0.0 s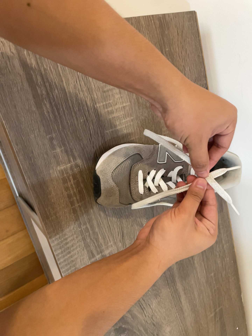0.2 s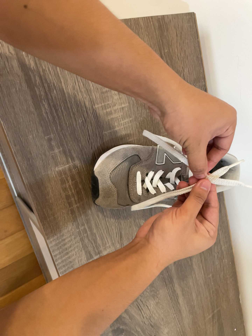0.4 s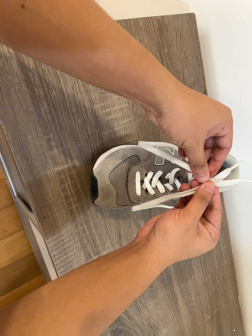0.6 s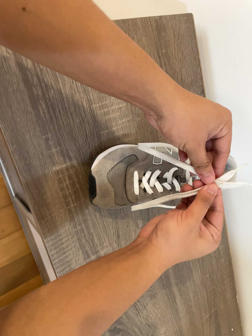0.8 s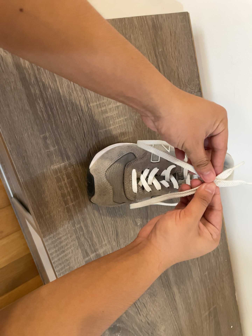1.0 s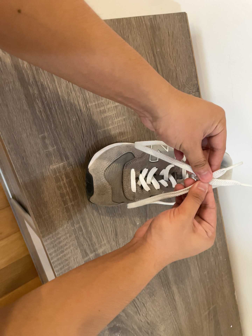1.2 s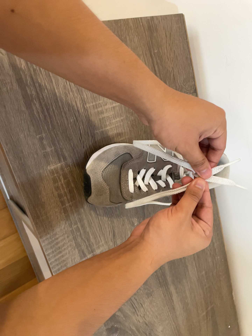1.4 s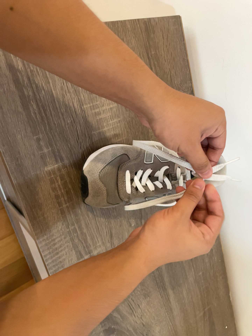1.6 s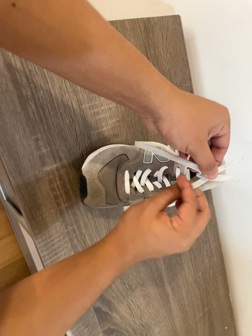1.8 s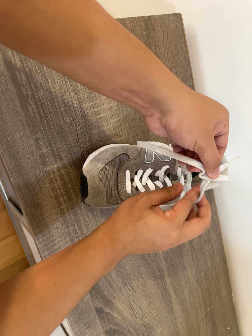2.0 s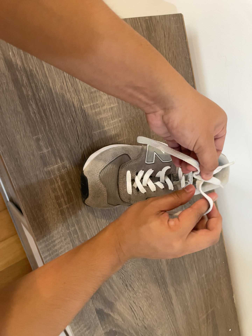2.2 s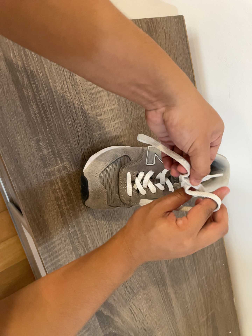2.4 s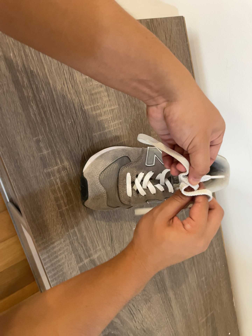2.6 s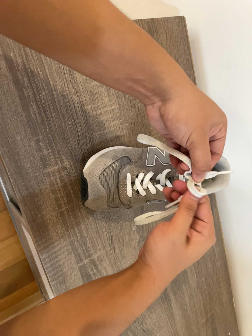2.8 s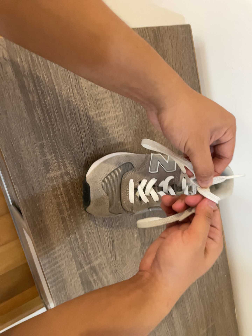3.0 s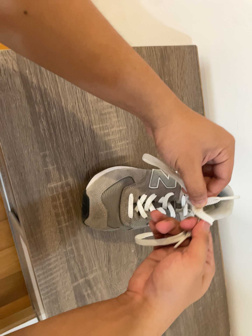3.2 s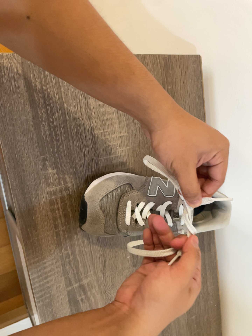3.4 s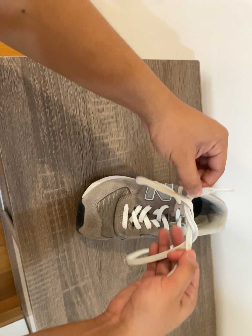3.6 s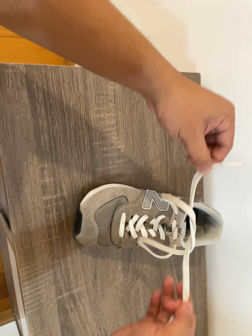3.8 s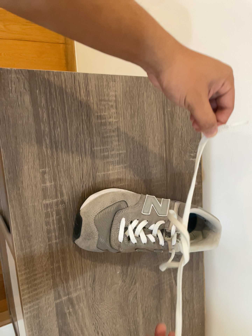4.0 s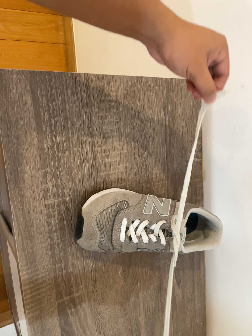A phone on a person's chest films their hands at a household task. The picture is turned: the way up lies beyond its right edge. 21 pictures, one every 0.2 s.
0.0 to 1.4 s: The camera shifts only a little, or ends up much as it began.
1.4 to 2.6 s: The camera keeps its place and its aim.
2.6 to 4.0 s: The camera rolls about its line of sight by about 10 degrees, and the scene rotates clockwise.
The film runs forward here.
